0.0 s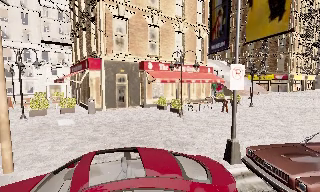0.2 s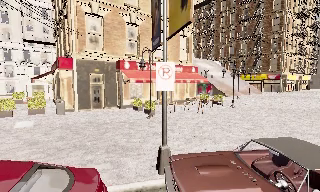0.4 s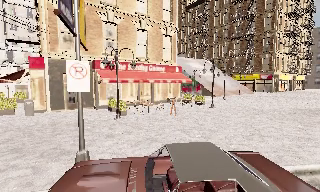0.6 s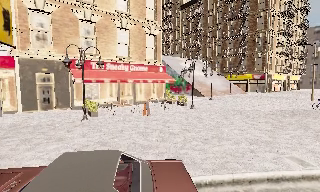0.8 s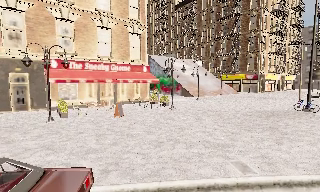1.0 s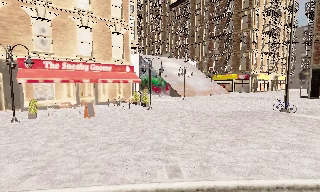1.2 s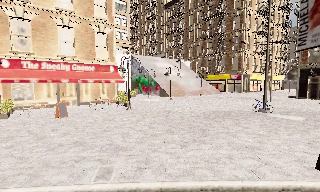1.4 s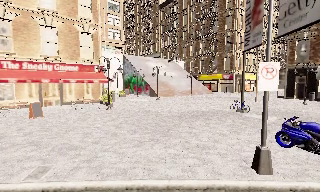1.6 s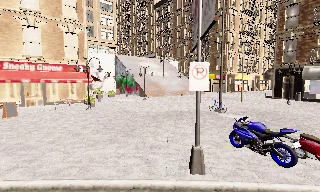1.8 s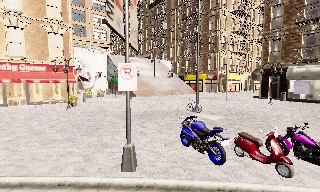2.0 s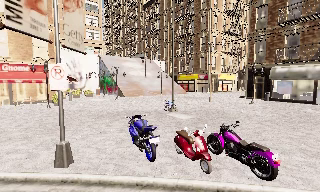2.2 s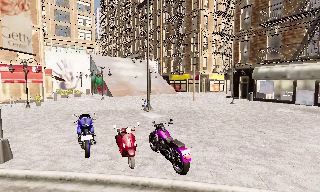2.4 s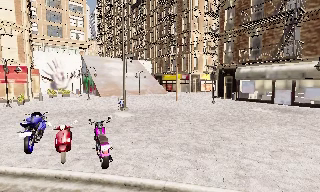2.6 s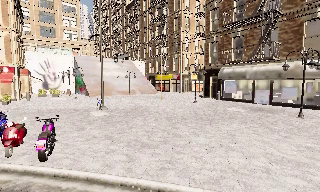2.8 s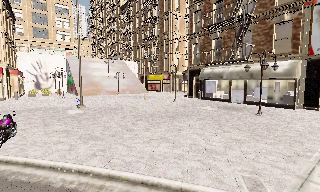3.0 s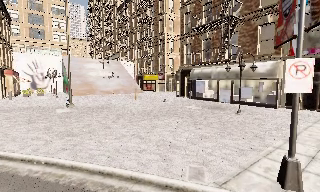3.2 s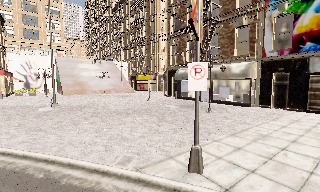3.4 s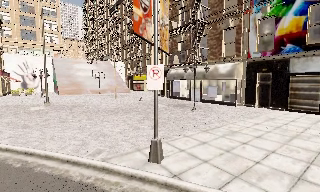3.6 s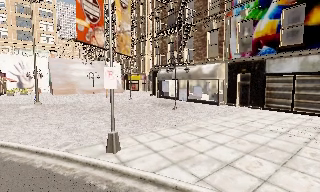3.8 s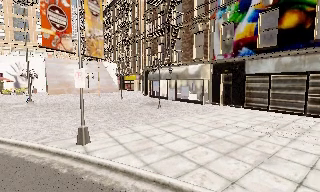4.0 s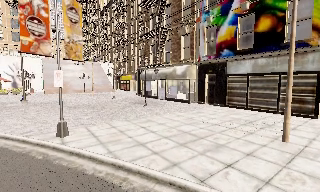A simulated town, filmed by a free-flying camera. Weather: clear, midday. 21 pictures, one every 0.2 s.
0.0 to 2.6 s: The camera travels to its right, about 25 m, so close, fixed things drift to the left.
2.6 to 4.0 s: The camera travels to its right and backward, about 12 m, so close, fixed things drift to the left.
The film runs backward here.
